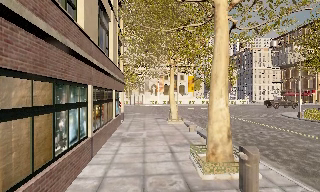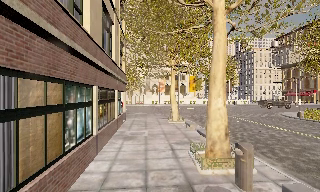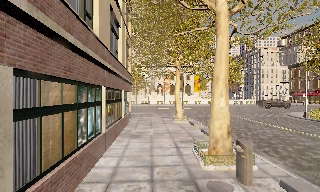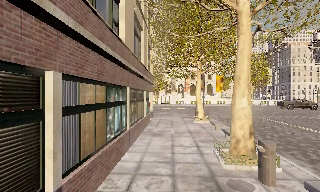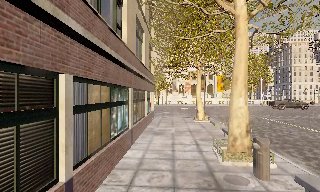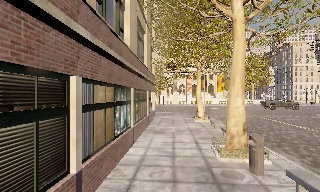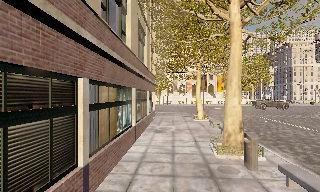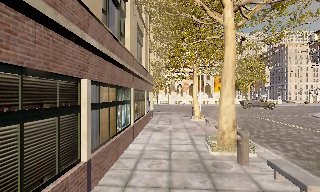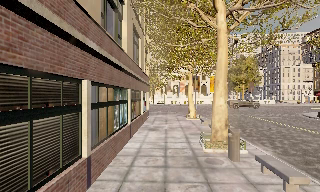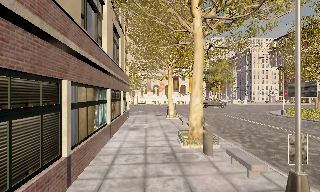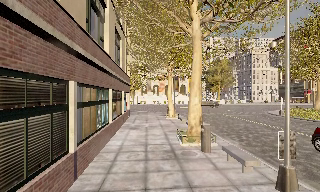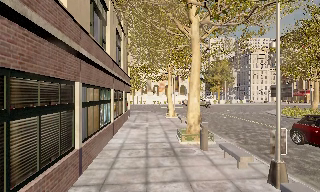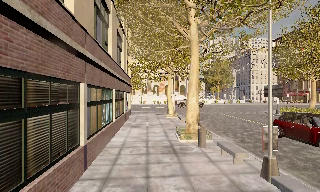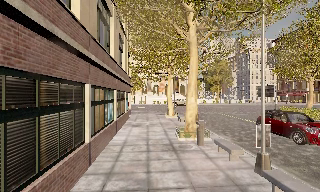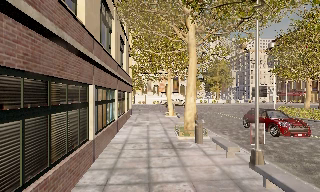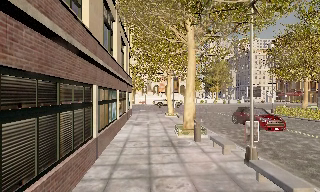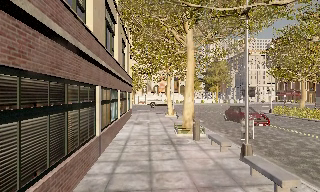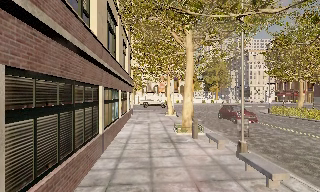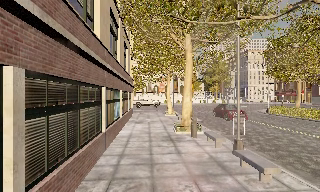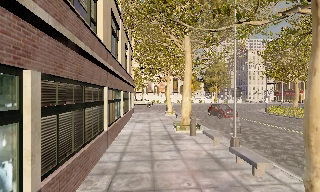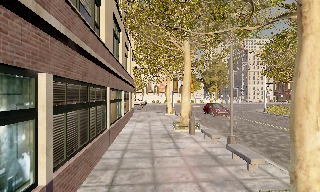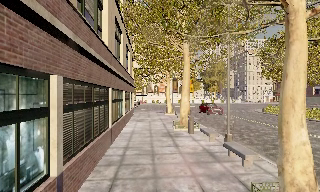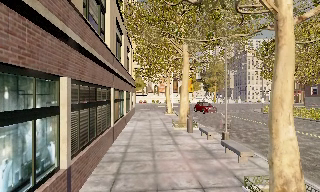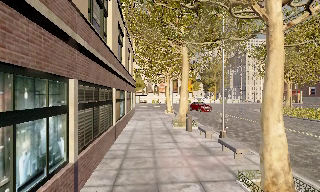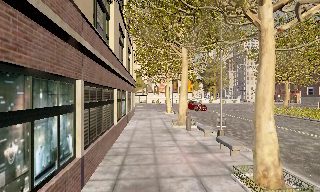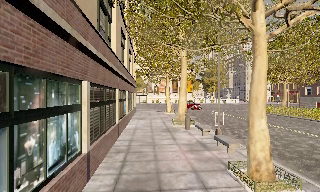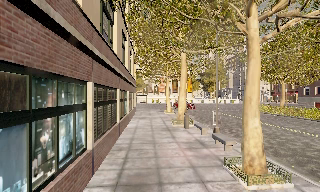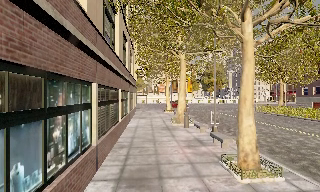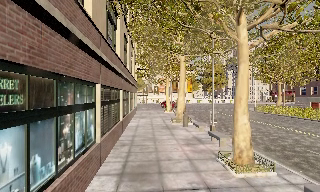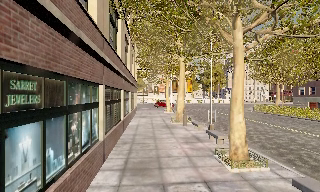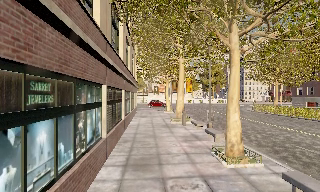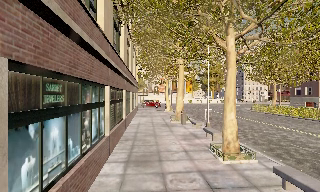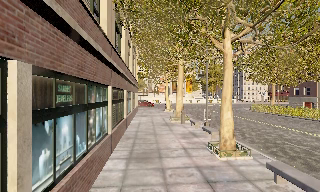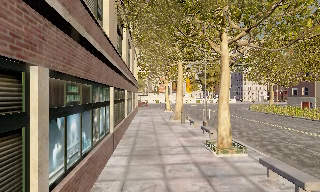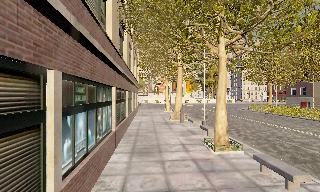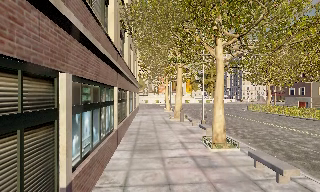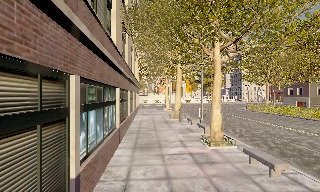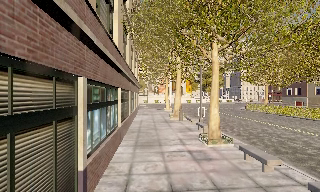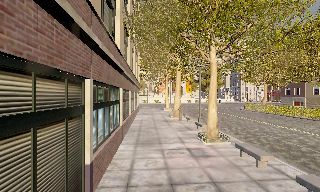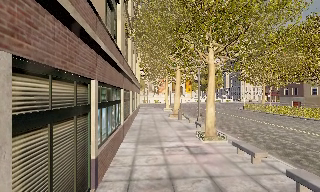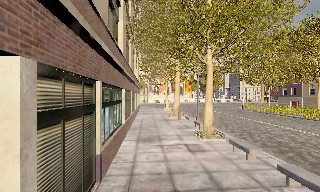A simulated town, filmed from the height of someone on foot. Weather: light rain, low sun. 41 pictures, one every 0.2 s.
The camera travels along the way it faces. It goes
backward.
0.0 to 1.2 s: The scene slides to the right, as the camera pans about 10 degrees to its left. It travels backward, about 2 m, so what stands in front gets smaller.
1.2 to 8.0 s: The camera travels backward, about 11 m, so what stands in front gets smaller.
The film runs backward here.
